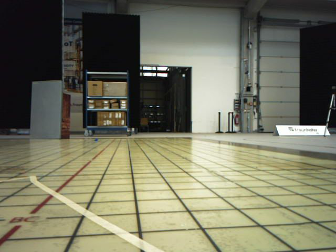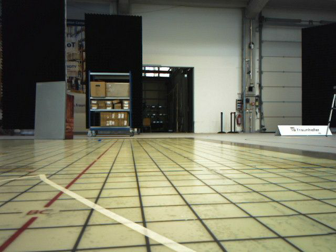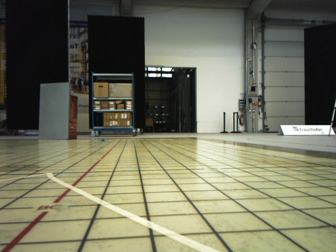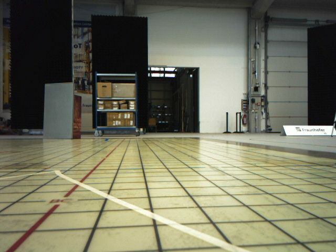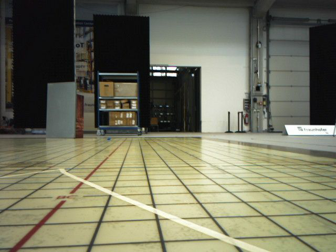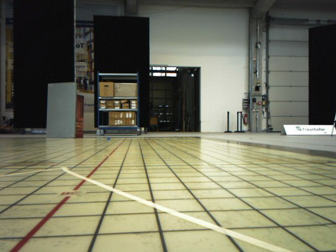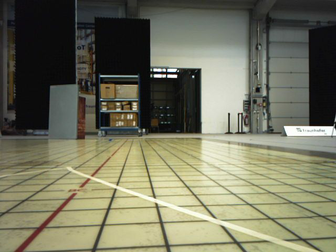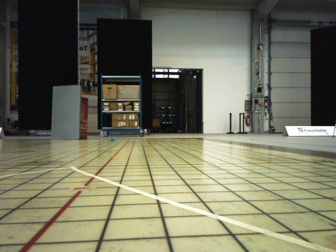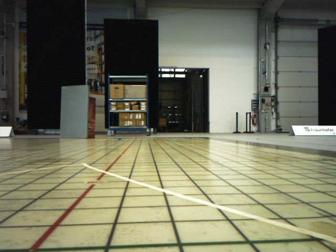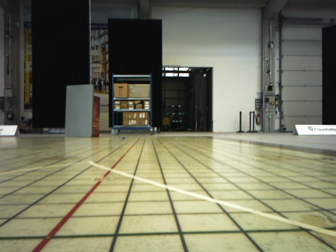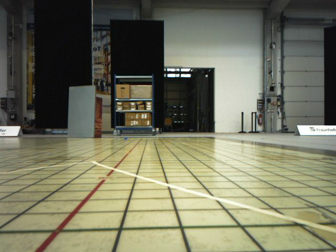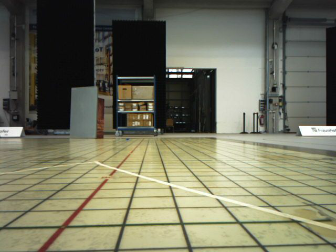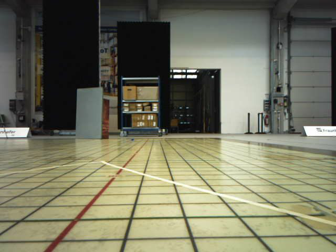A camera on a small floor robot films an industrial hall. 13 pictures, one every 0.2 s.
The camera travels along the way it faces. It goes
backward.
0.0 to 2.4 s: The camera travels backward, about 0.5 m, so what stands in front gets smaller.
The film runs backward here.
